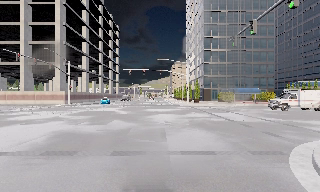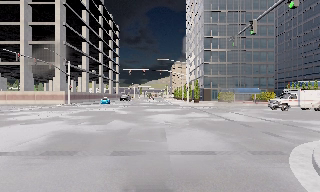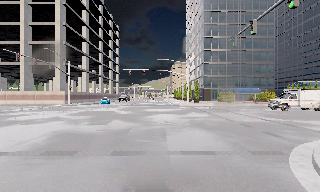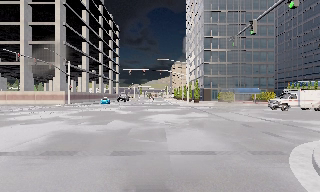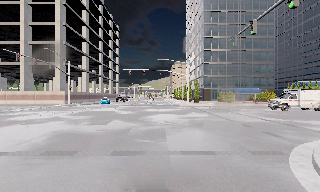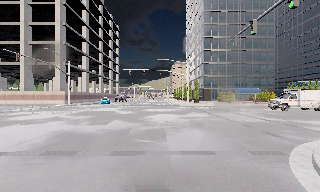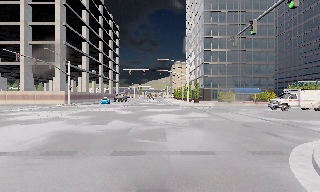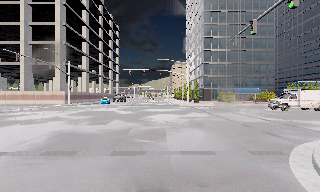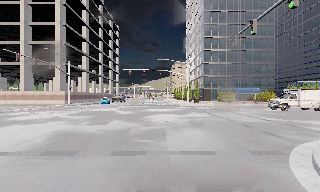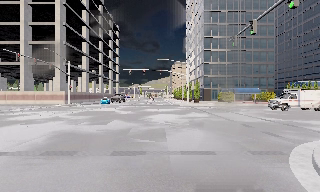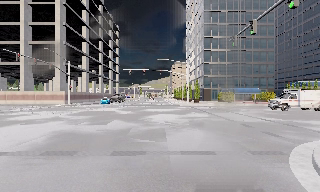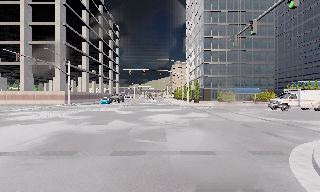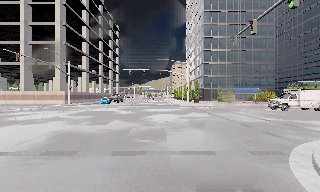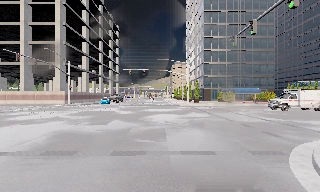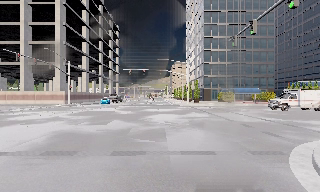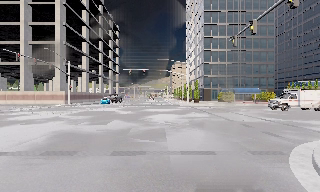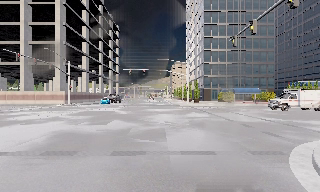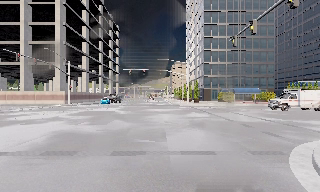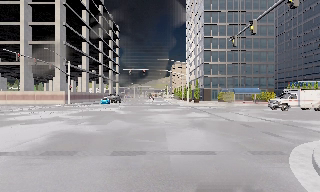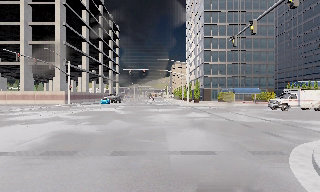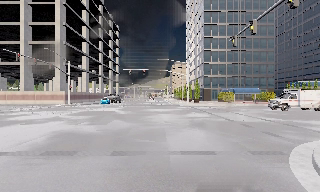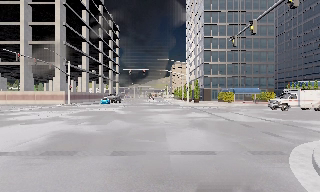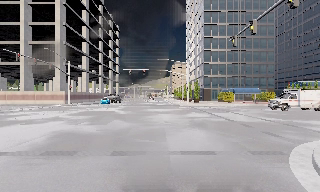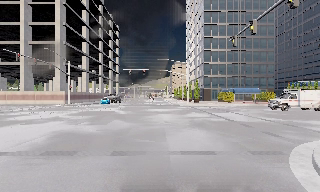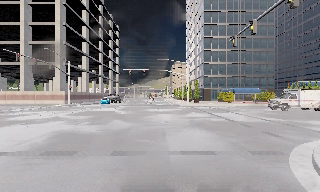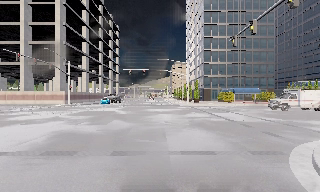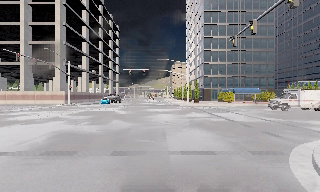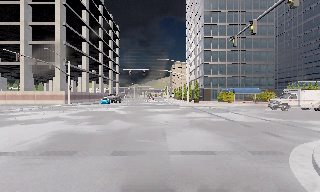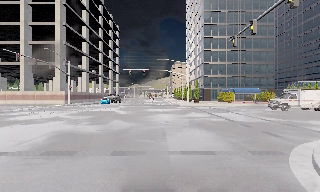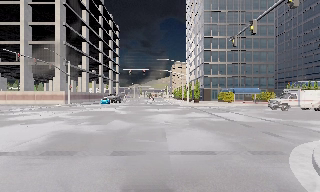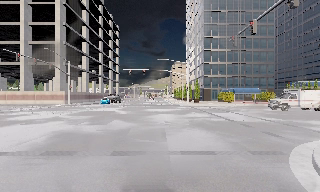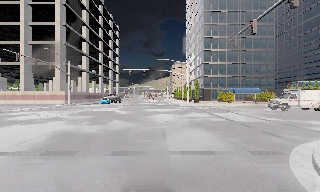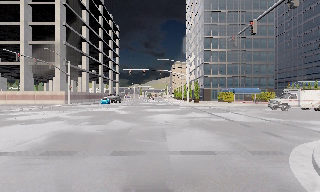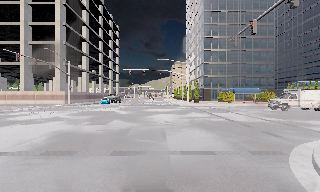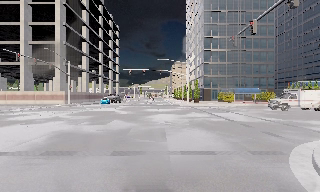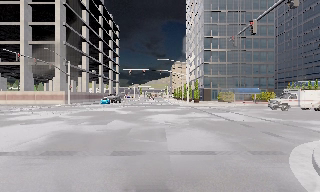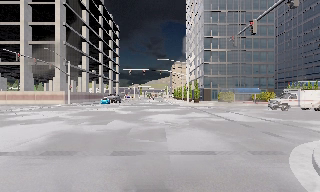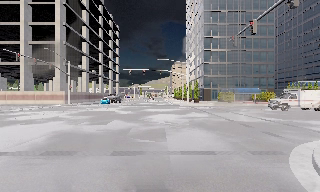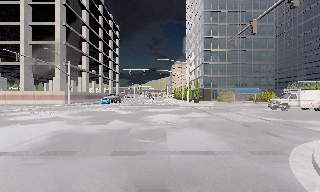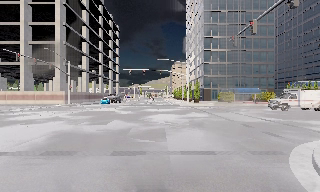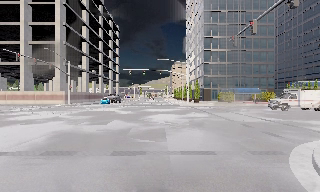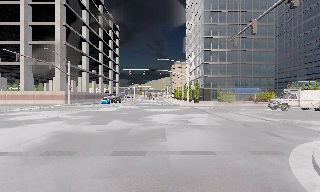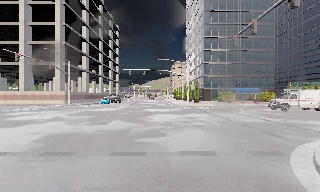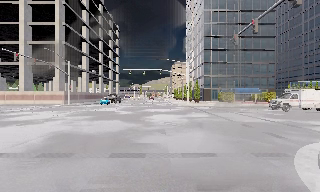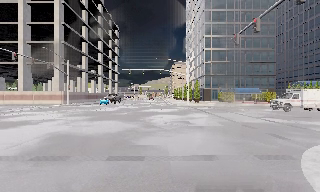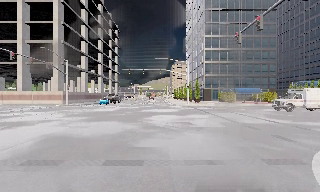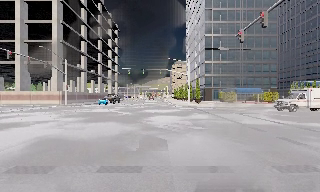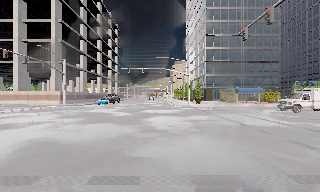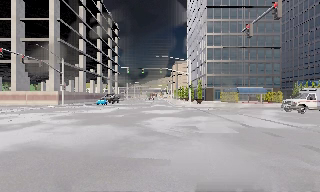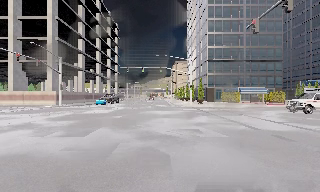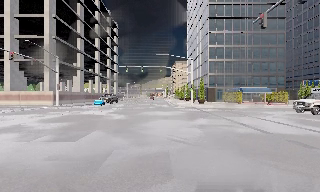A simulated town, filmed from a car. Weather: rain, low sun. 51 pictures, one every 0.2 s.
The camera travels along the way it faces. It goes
forward.
0.0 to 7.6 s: The camera keeps its place and its aim.
7.6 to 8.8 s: The camera shifts only a little, or ends up much as it began.
8.8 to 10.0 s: The camera travels forward, about 3 m, so what stands in front looms larger. It gains speed.
The film runs forward here.
